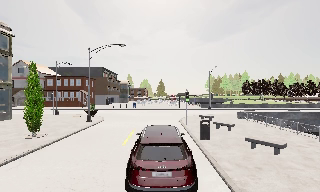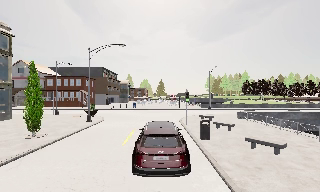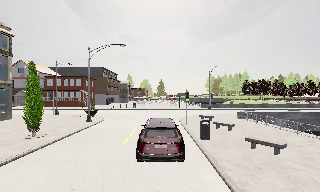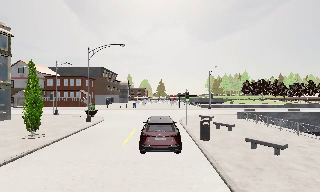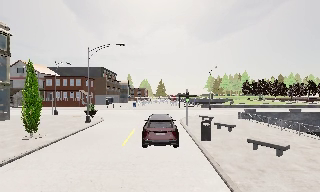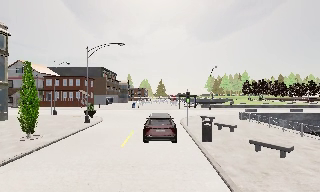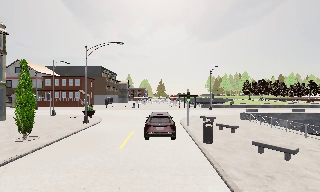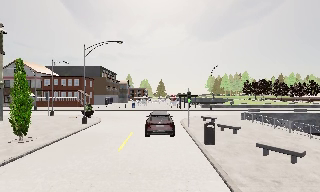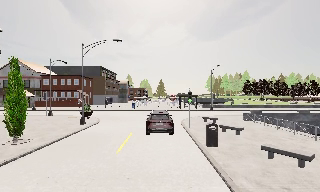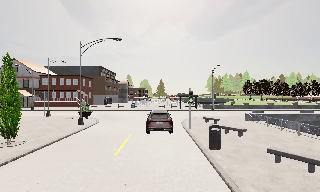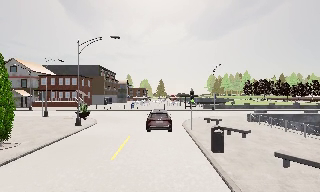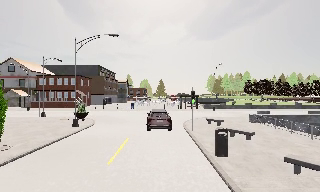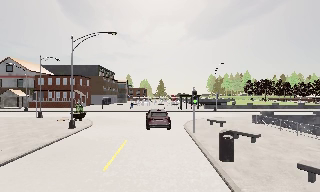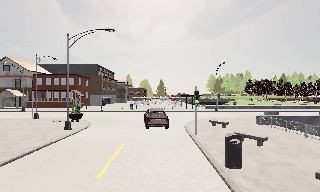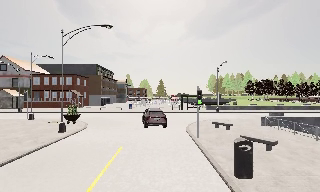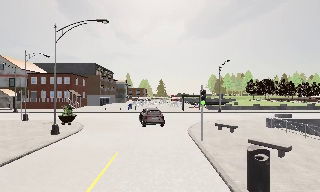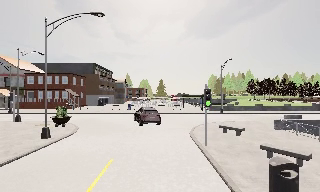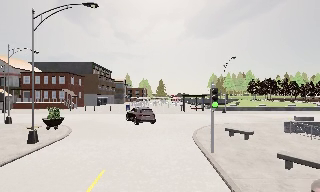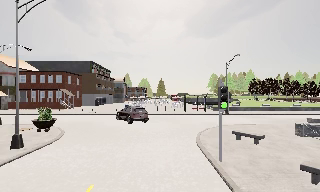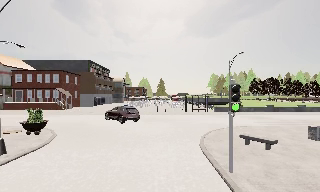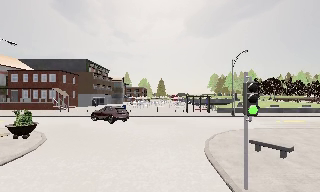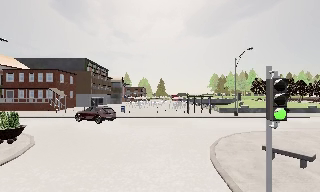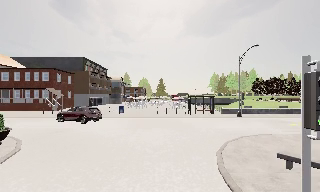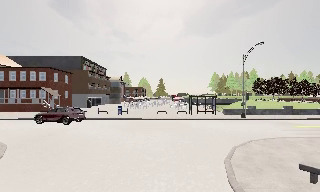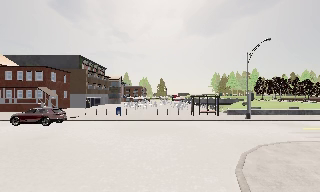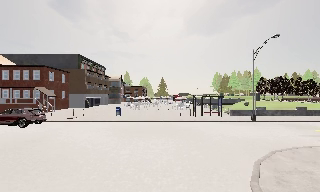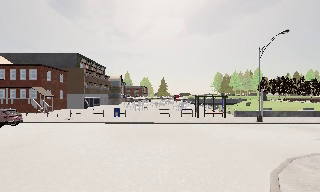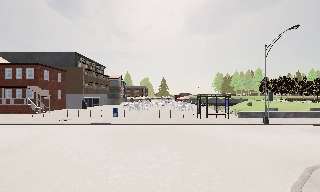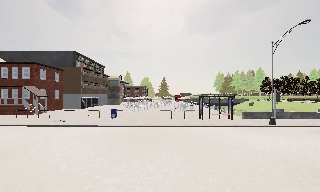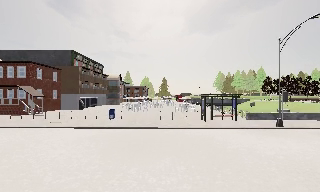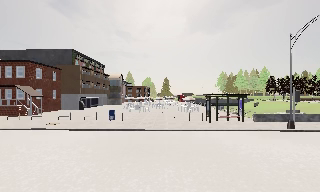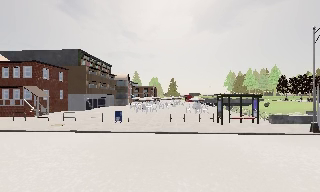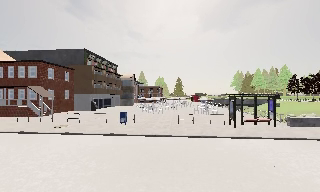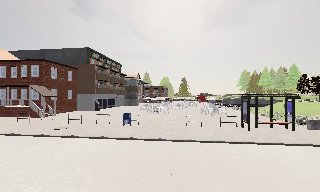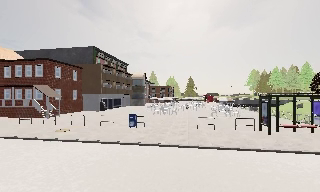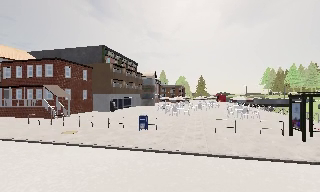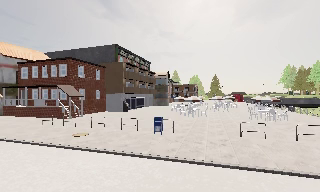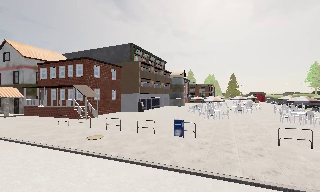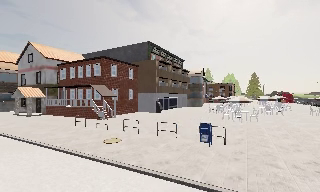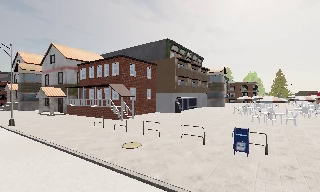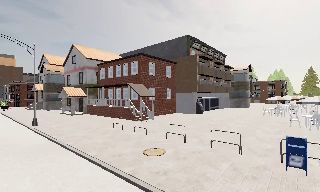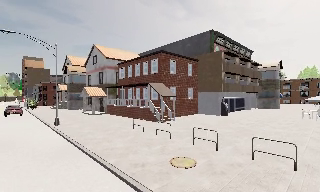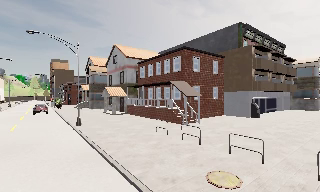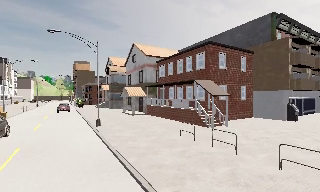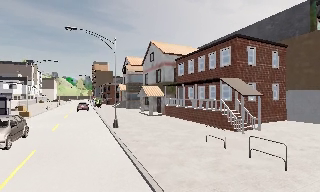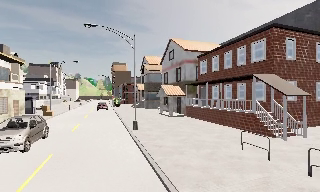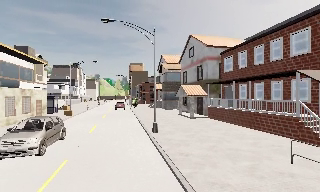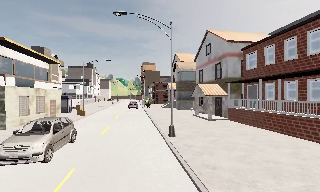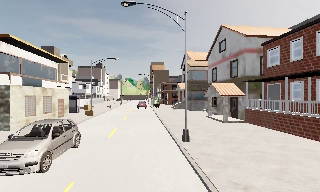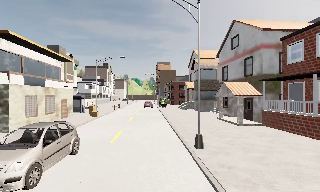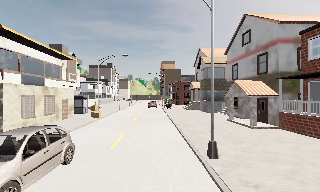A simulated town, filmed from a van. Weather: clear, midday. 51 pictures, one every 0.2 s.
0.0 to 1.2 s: The camera travels forward, about 0.5 m, so what stands in front looms larger. It gains speed.
1.2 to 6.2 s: The camera travels forward, about 19 m, so what stands in front looms larger. It gains speed.
6.2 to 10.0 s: The camera swings to its left by about 85 degrees, and the scene slides to the right. It travels forward, about 20 m.
The film runs forward here.
